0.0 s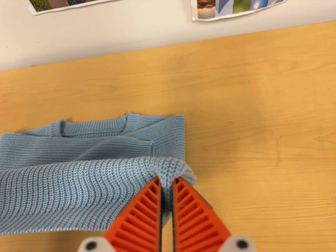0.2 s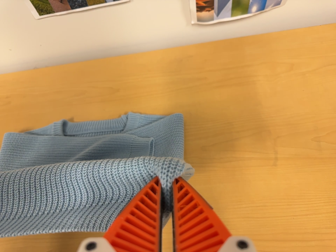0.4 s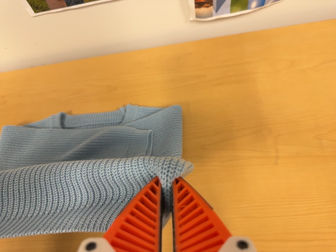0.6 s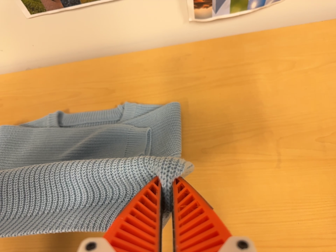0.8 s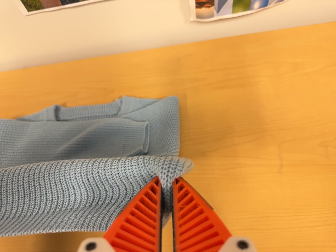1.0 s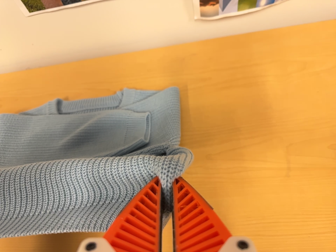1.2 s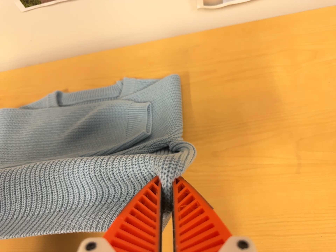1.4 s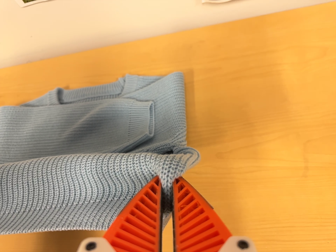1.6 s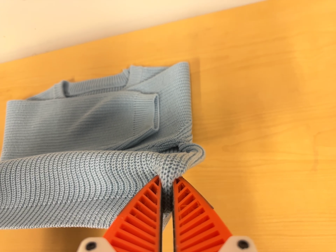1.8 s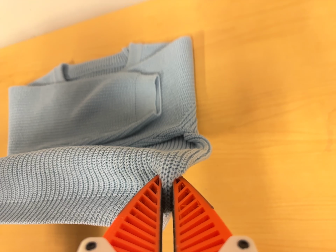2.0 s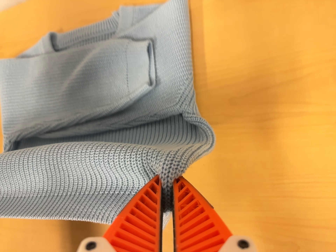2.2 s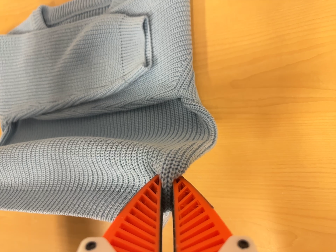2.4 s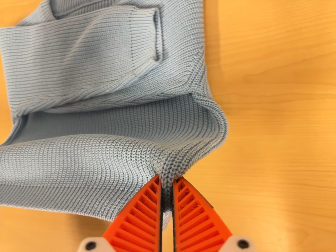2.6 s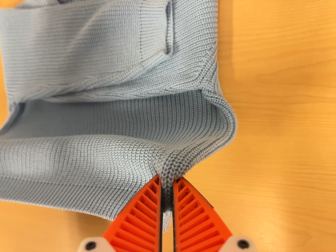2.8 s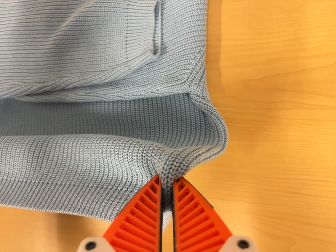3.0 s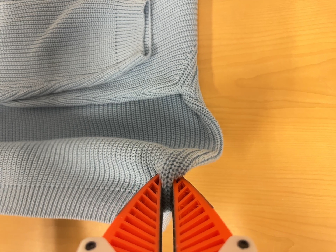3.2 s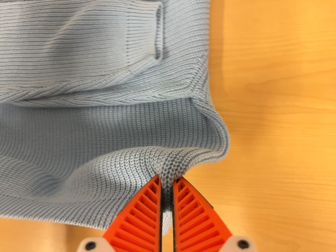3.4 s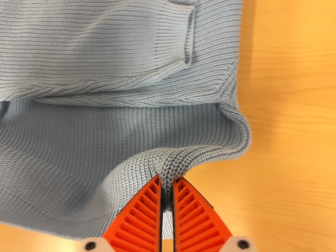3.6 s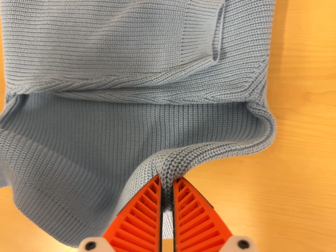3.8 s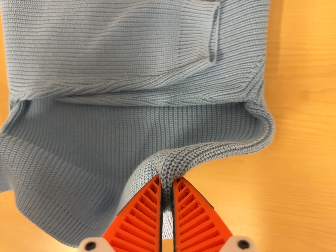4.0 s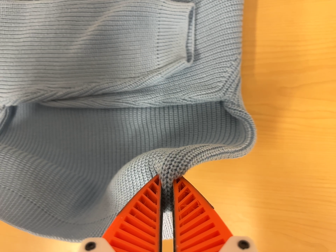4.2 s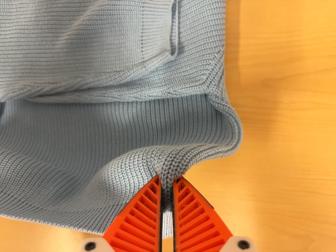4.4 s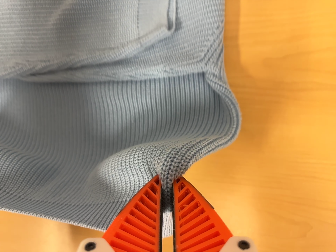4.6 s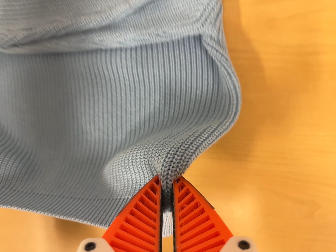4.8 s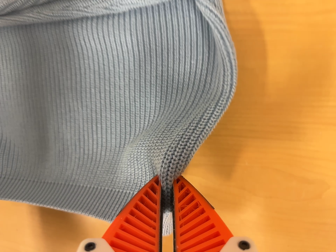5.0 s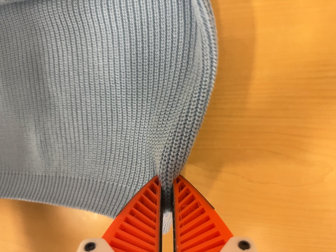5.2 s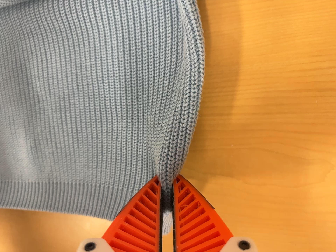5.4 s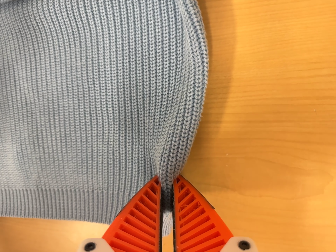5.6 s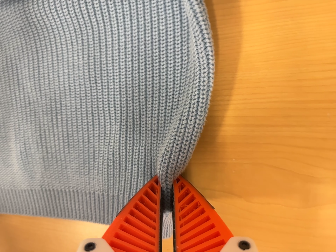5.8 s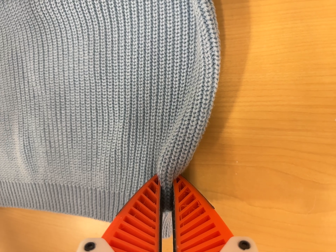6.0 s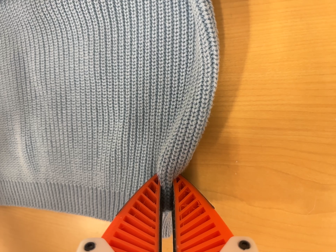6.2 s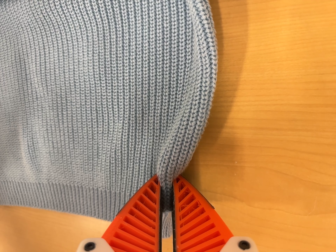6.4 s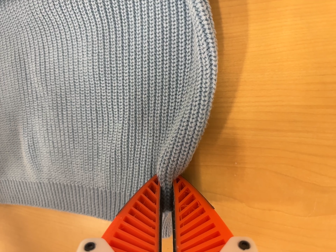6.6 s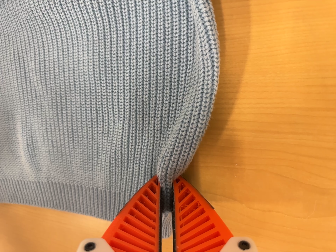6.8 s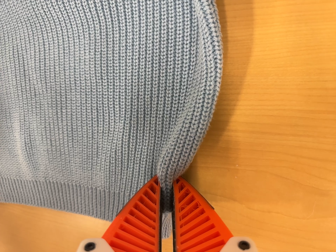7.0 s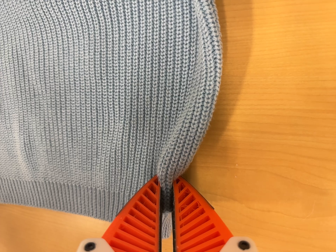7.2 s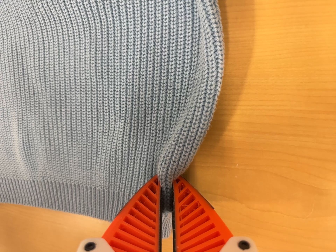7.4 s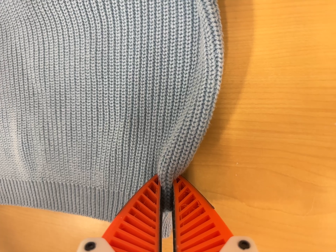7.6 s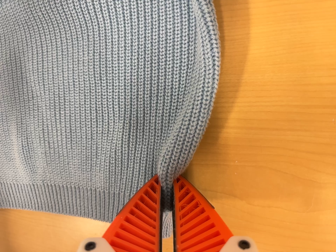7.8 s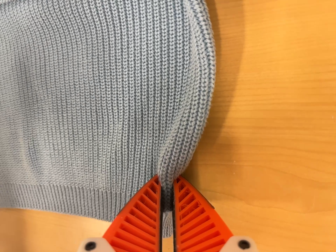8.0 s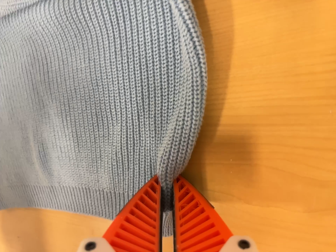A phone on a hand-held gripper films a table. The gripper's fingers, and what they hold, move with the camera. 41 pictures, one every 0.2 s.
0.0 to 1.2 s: The camera shifts only a little, or ends up much as it began.
1.2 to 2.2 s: The camera pans to its left by about 10 degrees. It travels forward, to its right and toward the top of its view, about 12 cm, so what stands in front looms larger. Its aim tips toward the bottom of its view by about 25 degrees, and the scene shifts upward.
2.2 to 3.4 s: The camera travels to its left, about 9 cm.
3.4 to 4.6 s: The camera shifts only a little, or ends up much as it began.
4.6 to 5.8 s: The camera travels forward, to its right and toward the bottom of its view, about 12 cm, so what stands in front looms larger.
5.8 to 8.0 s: The camera shifts only a little, or ends up much as it began.
The film runs backward here.
